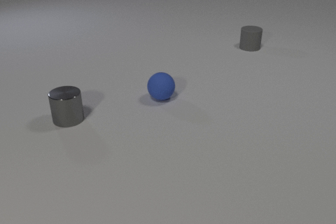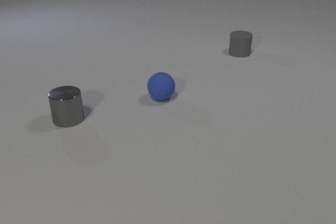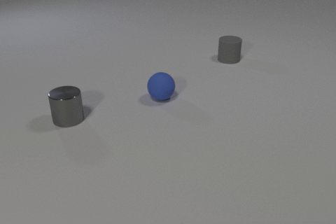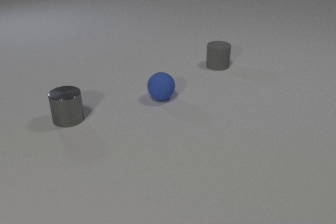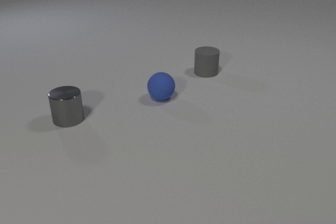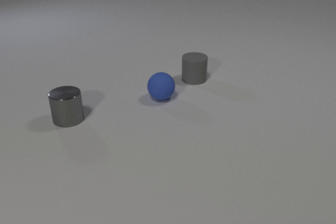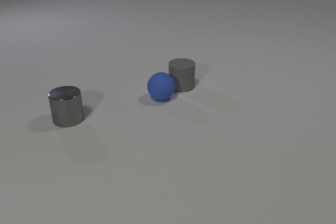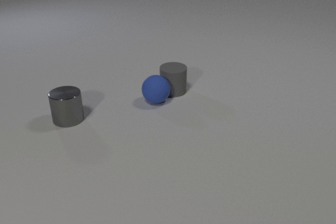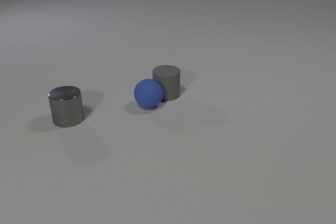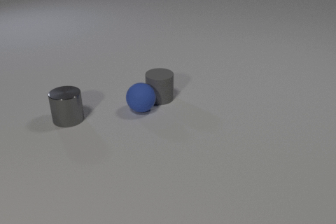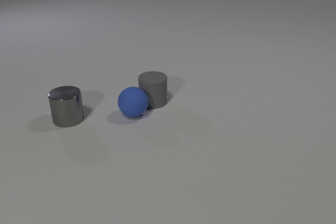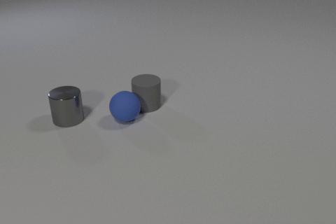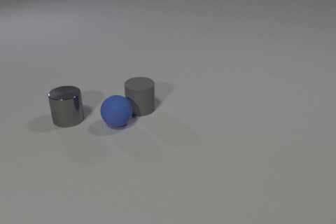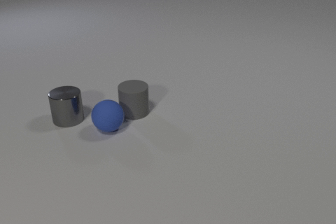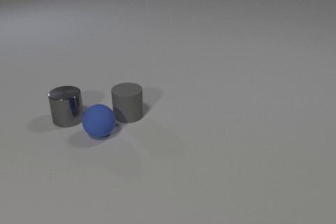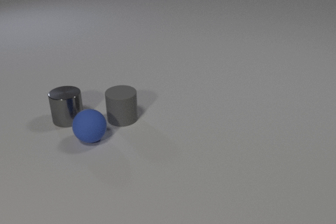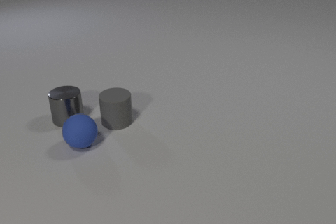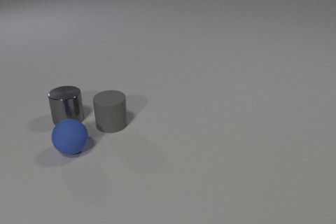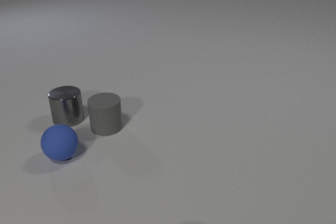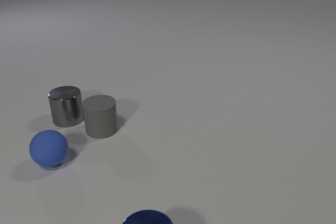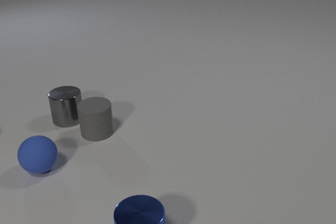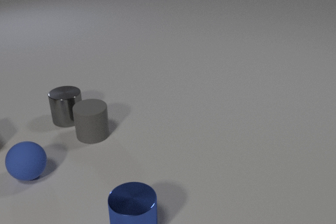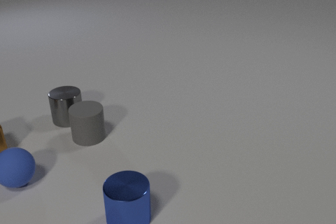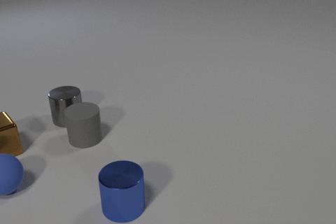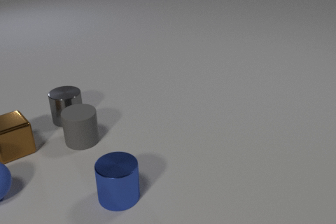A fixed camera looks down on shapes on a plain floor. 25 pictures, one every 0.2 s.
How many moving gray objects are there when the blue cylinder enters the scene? 1.
What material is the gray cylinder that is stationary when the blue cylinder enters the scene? metal.
Are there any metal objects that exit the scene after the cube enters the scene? no.
0.0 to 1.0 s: The gray rubber cylinder slides toward the camera and to the left.
1.0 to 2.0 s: The gray rubber cylinder slides toward the camera and to the left. The blue rubber sphere rolls toward the camera and to the left. The gray rubber cylinder and the blue rubber sphere collide.
2.0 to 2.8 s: The gray rubber cylinder slides toward the camera and to the left. The blue rubber sphere rolls to the left and toward the camera.
2.8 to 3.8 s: The gray rubber cylinder slides to the left and toward the camera. The blue rubber sphere rolls to the left and toward the camera. The blue metal cylinder comes in at the bottom edge, slides away from the camera.
3.8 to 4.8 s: The gray rubber cylinder slides to the left and toward the camera. The blue rubber sphere rolls to the left and toward the camera. The brown metal cube comes in at the left edge, slides to the right. The blue metal cylinder slides away from the camera.
